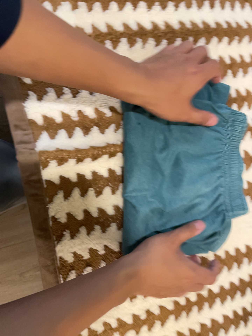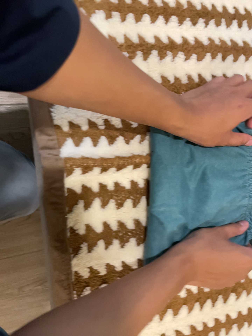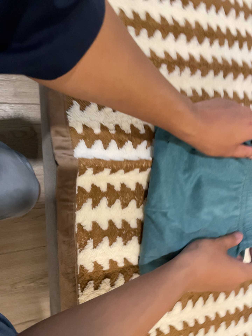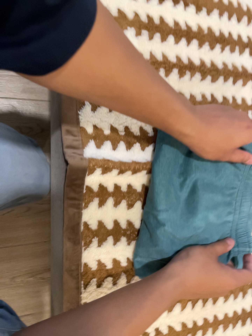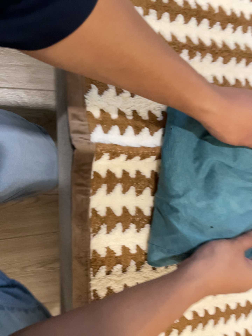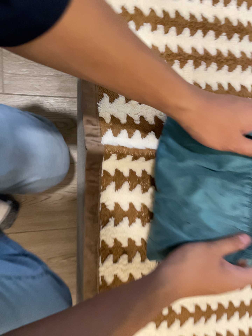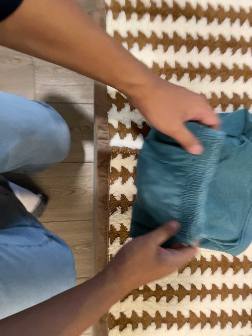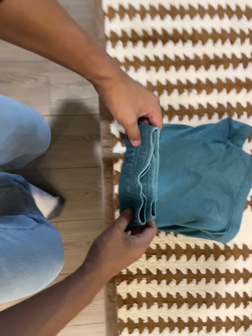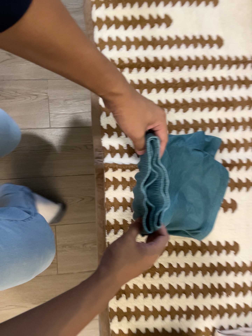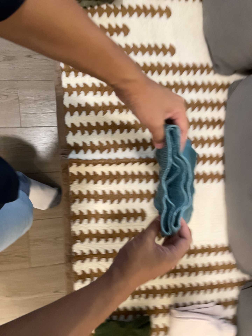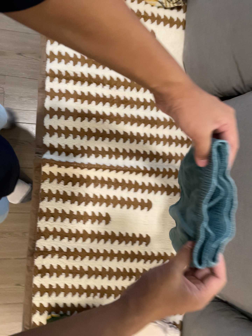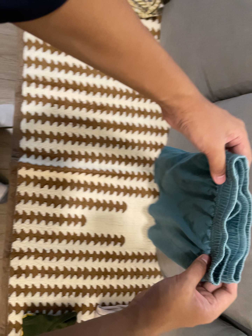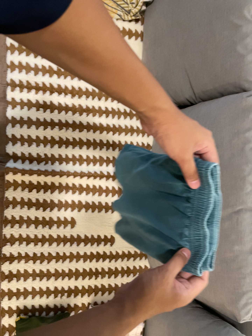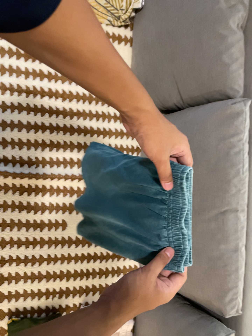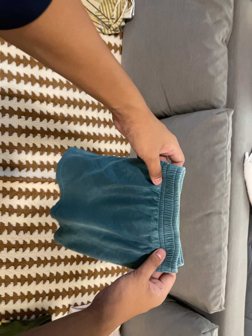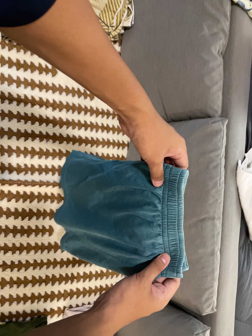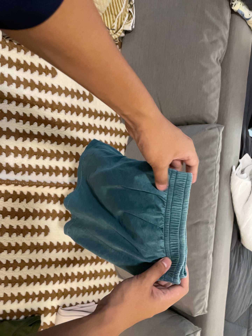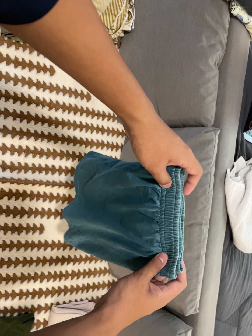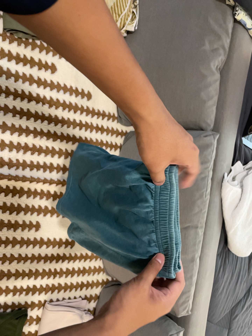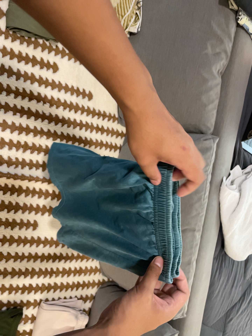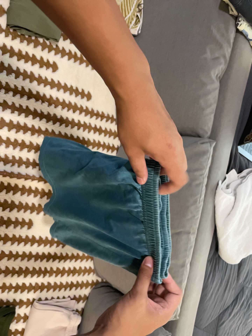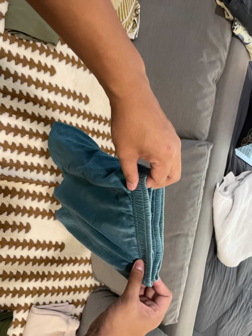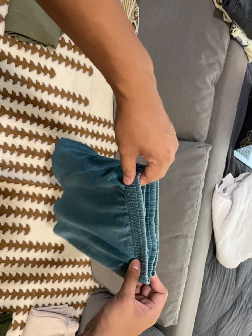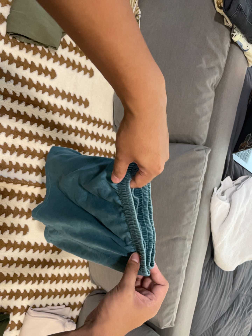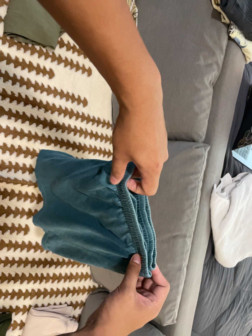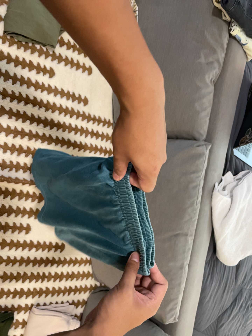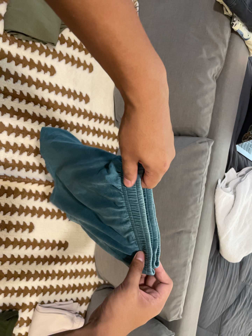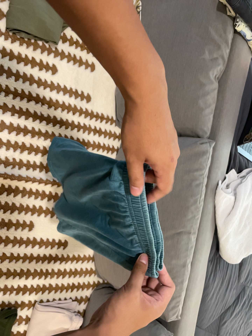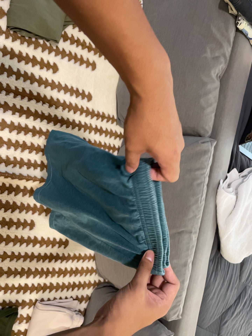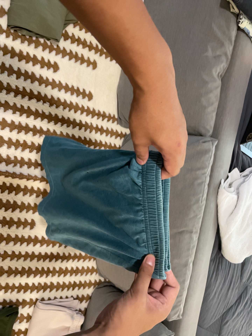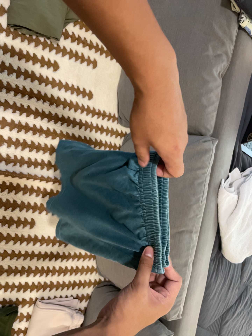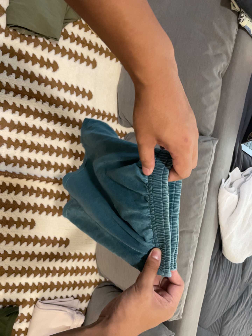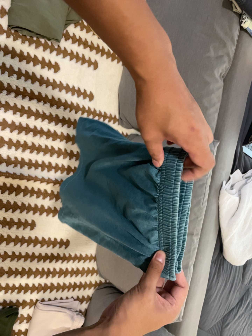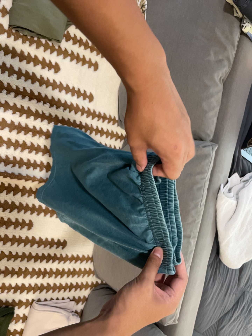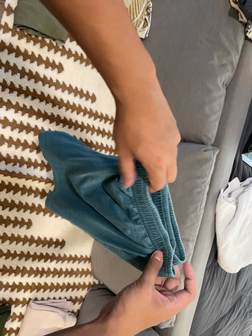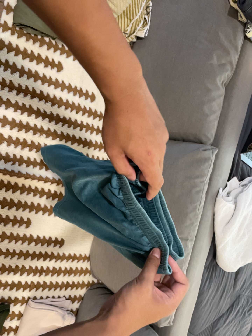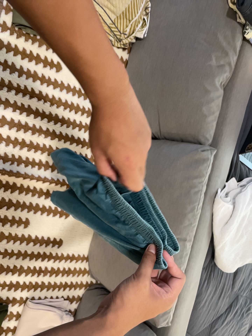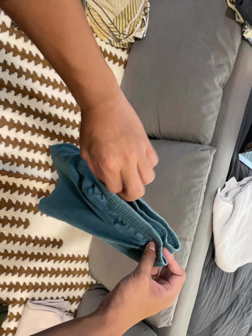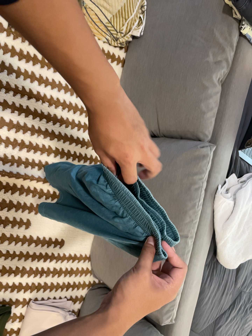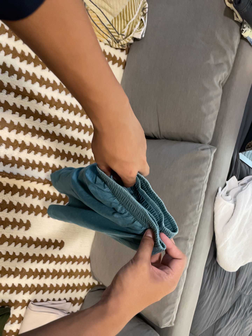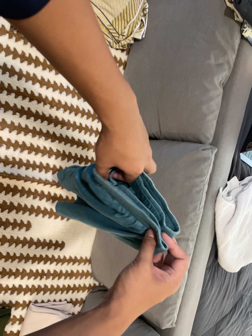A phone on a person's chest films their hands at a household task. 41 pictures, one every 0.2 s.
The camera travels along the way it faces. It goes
backward.
0.0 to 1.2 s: The scene slides to the right, as the camera pans about 10 degrees to its left. It travels backward, about 14 cm, so what stands in front gets smaller. It rolls about its line of sight by about 10 degrees, and the scene rotates clockwise.
1.2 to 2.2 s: The camera travels backward and to its right, about 40 cm, so what stands in front gets smaller.
2.2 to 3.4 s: The camera pans to its right by about 15 degrees. It travels backward, toward the top of its view and to its left, about 16 cm, so what stands in front gets smaller.
3.4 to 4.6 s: The camera shifts only a little, or ends up much as it began.
4.6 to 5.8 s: The camera keeps its place and its aim.
5.8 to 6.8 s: The camera shifts only a little, or ends up much as it began.
6.8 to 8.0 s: The camera keeps its place and its aim.
The film runs backward here.
